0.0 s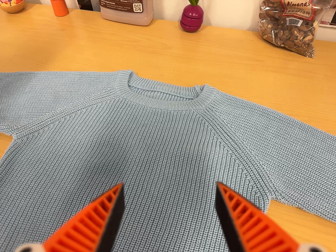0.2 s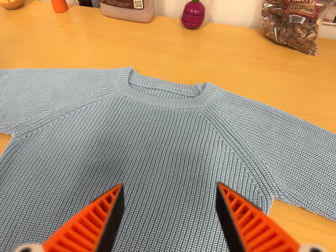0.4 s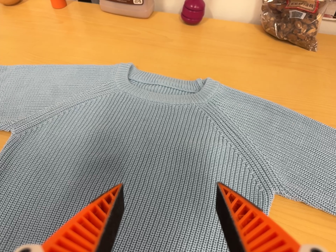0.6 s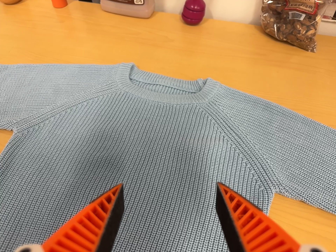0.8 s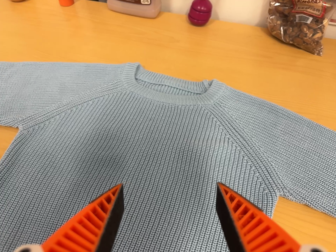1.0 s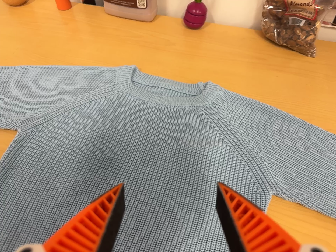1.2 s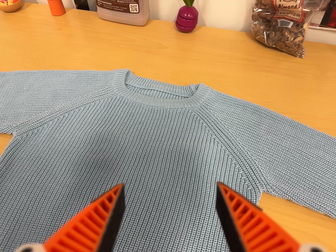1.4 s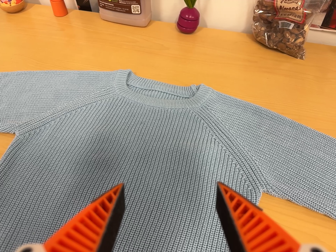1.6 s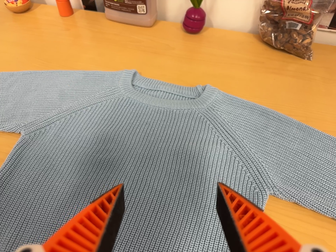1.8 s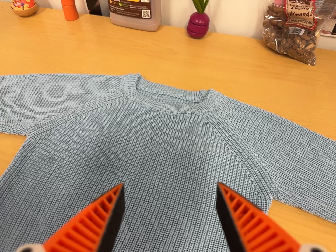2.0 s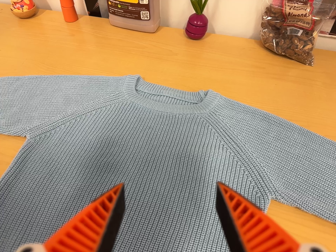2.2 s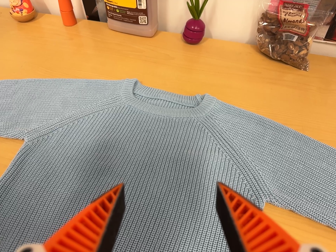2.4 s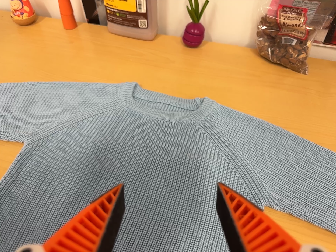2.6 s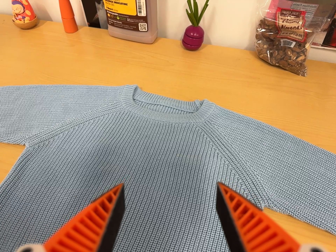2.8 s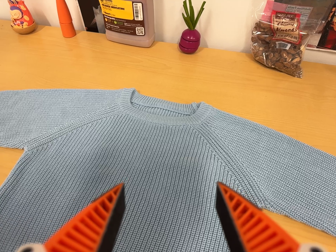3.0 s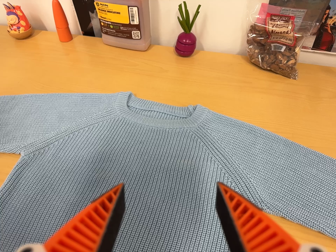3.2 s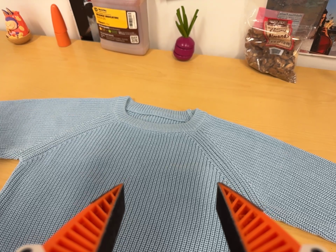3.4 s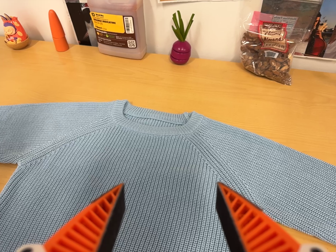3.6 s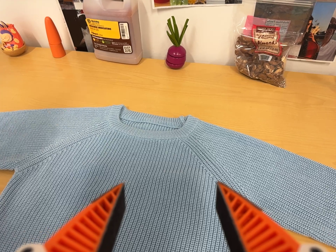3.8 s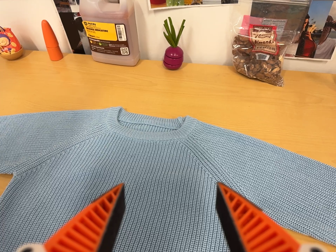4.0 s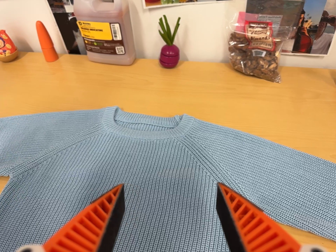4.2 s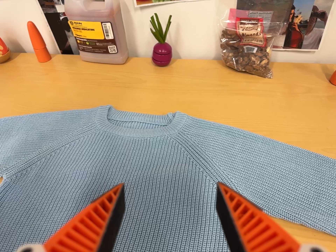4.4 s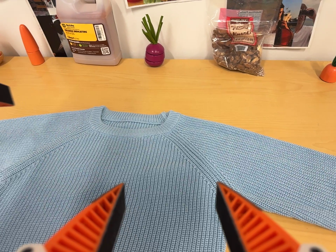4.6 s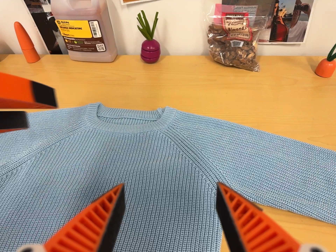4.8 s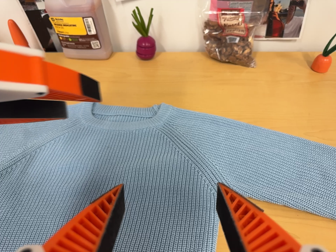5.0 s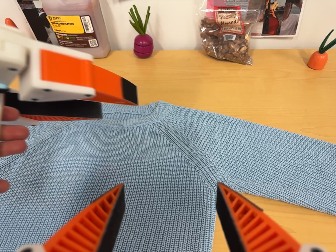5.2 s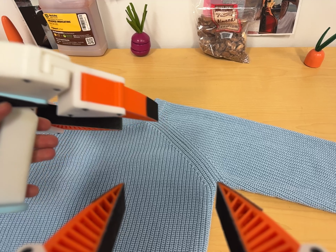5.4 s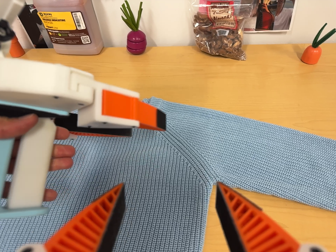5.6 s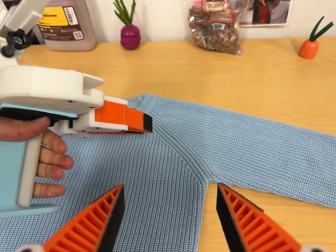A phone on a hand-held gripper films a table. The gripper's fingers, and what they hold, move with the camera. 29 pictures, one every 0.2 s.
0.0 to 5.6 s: The camera travels to its right, about 8 cm, so close, fixed things drift to the left. It rolls about its line of sight by about 10 degrees, and the scene rotates counterclockwise.
The film runs backward here.
